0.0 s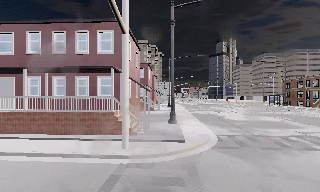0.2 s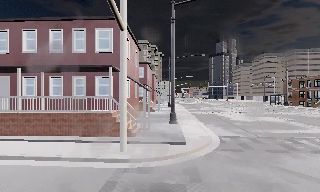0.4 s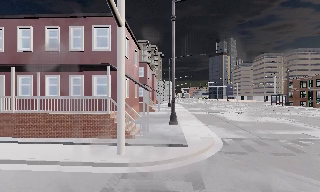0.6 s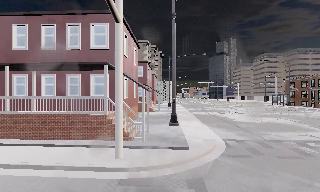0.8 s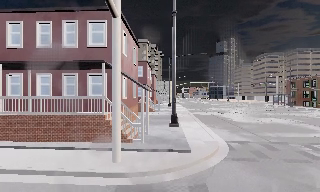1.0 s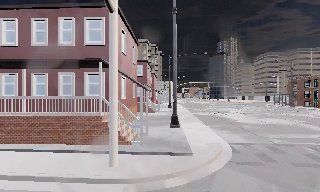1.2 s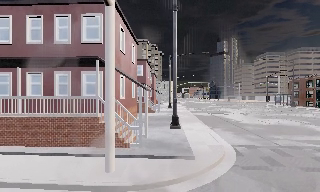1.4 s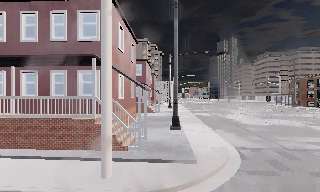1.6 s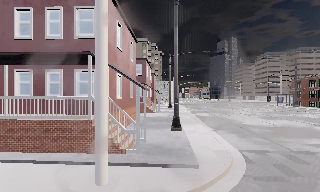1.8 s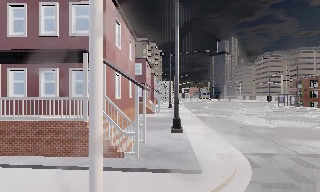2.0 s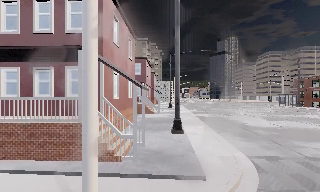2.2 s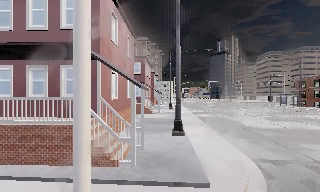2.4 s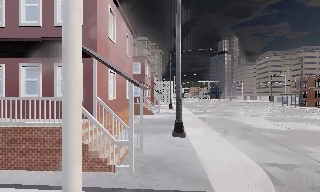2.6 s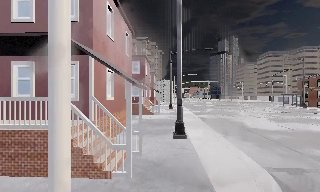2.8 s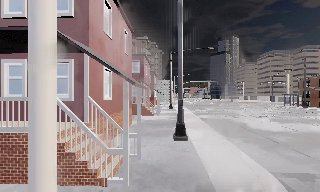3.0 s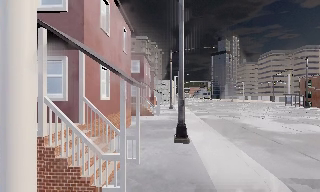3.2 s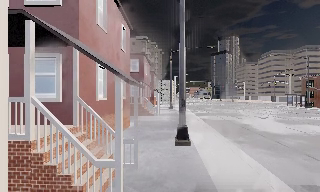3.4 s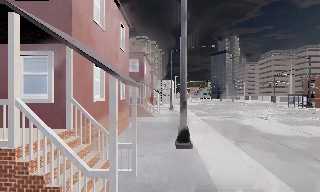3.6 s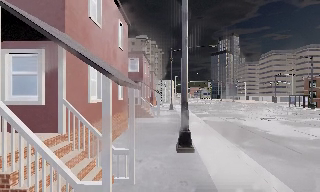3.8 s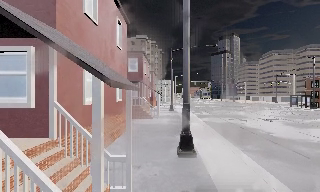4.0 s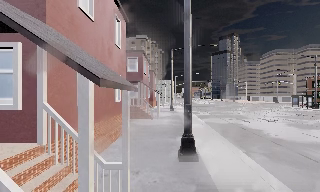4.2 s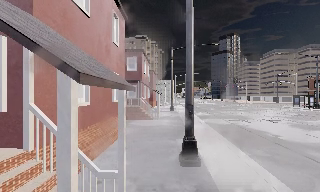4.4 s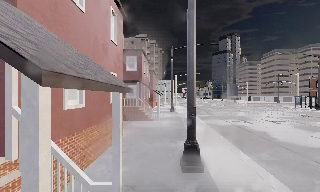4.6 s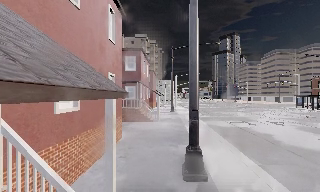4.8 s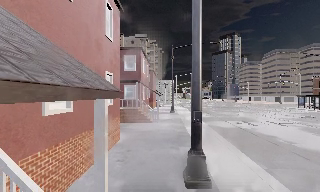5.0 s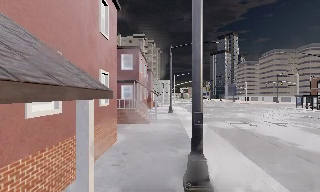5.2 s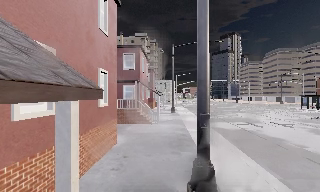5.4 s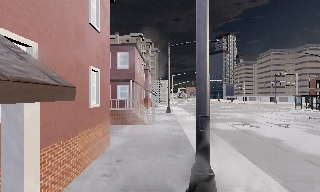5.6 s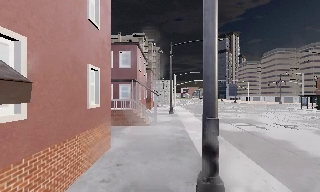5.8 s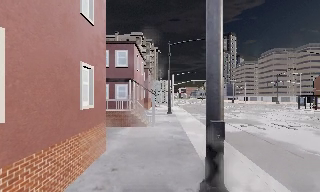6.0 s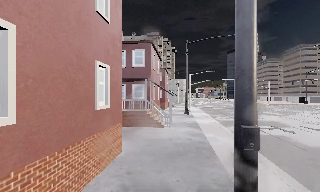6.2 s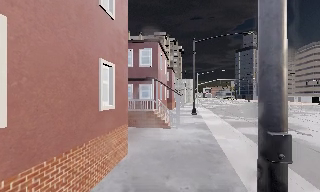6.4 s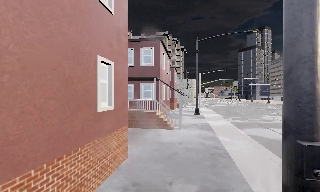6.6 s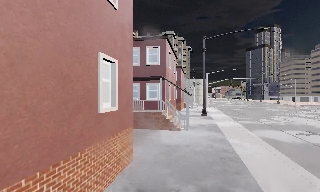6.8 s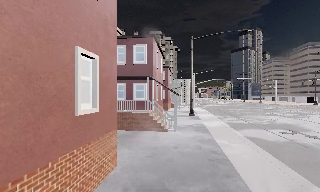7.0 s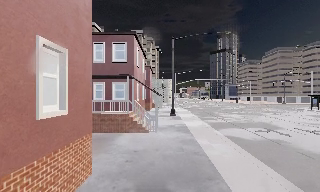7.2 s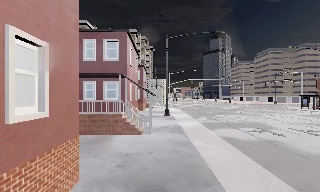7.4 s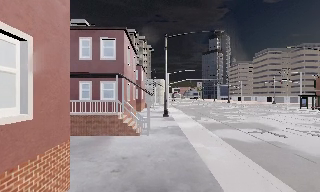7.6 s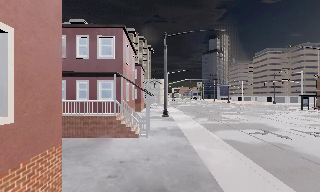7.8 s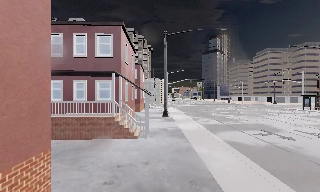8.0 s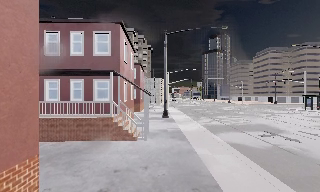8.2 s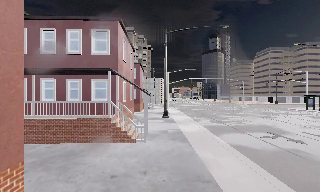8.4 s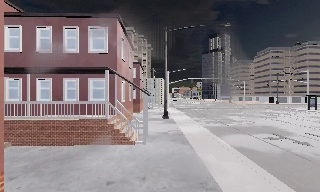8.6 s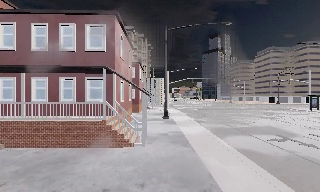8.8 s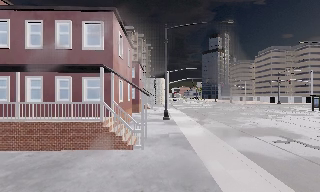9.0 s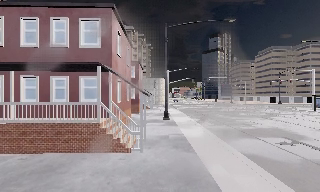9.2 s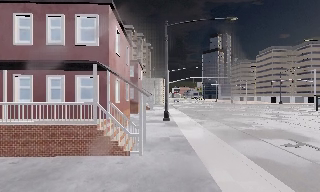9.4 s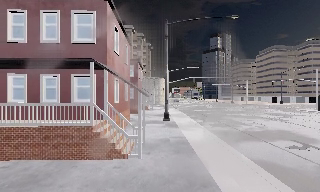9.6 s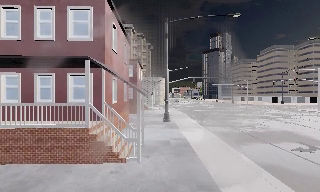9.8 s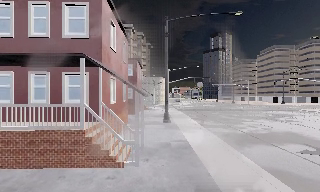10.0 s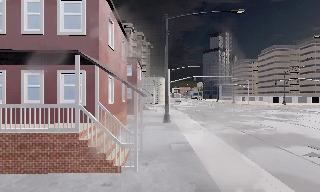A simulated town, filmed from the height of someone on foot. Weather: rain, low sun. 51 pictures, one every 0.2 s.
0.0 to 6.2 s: The camera travels forward, about 11 m, so what stands in front looms larger.
6.2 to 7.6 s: The camera pans to its right, which is clockwise from overhead, by about 10 degrees. It travels forward, about 2.5 m, so what stands in front looms larger.
7.6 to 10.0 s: The camera travels forward, about 4.5 m, so what stands in front looms larger.
The film runs forward here.
